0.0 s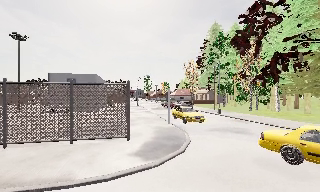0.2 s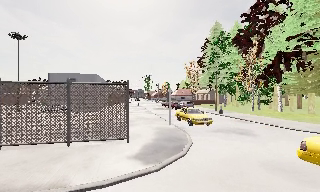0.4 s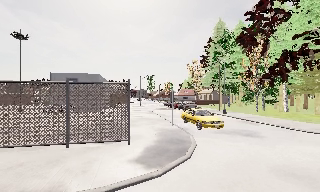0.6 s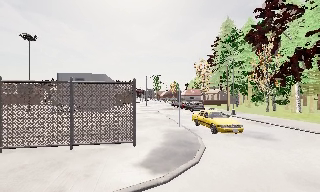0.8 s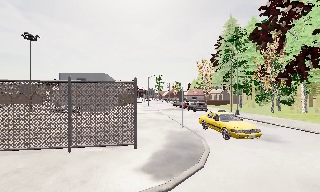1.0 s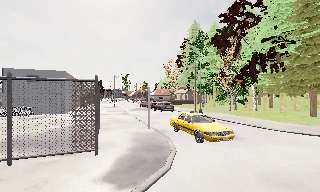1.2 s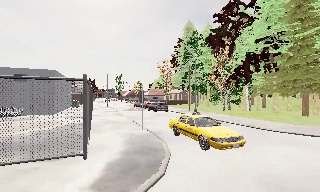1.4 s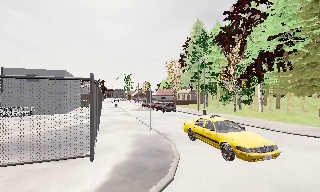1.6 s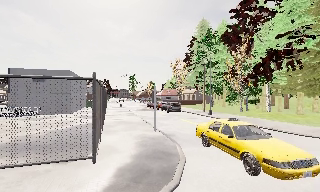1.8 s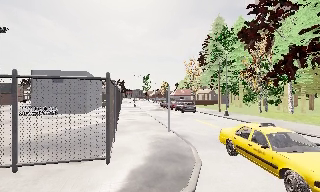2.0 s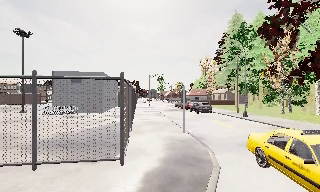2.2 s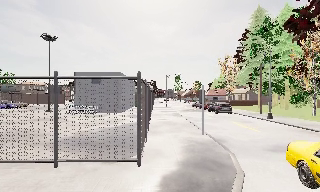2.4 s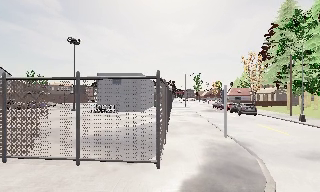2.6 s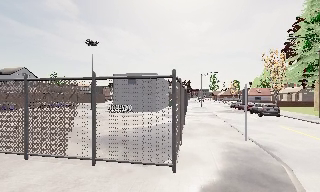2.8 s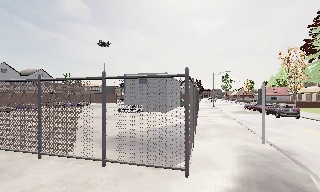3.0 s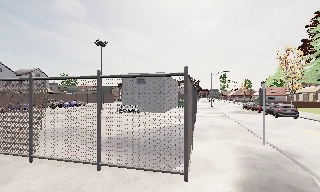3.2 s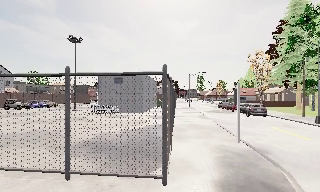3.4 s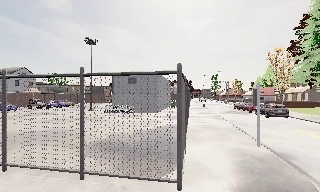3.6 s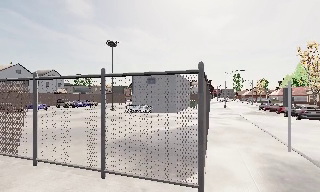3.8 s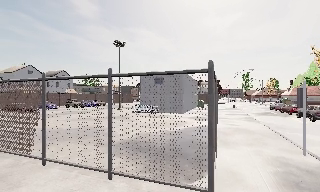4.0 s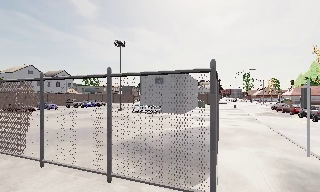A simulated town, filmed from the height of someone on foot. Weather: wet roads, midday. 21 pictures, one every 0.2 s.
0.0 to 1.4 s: The camera travels forward, about 2.5 m, so what stands in front looms larger.
1.4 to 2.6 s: The scene slides to the right, as the camera pans about 30 degrees to its left. It travels forward, about 1.5 m, so what stands in front looms larger.
2.6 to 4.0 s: The camera travels forward, about 1.5 m, so what stands in front looms larger.
The film runs forward here.
